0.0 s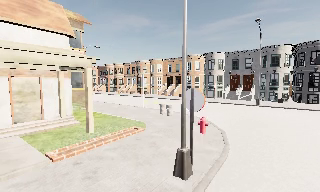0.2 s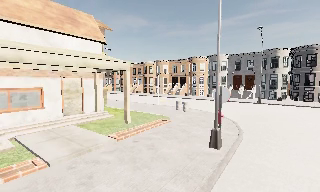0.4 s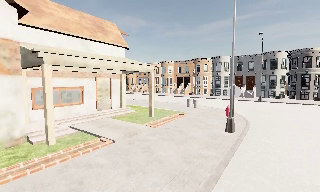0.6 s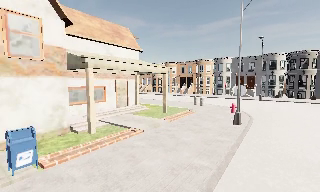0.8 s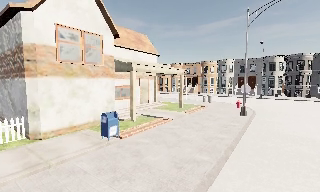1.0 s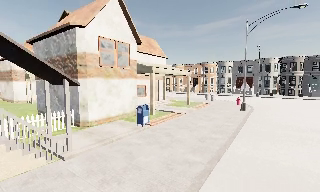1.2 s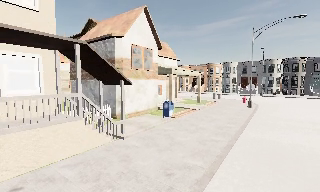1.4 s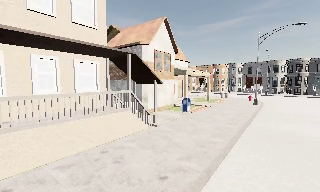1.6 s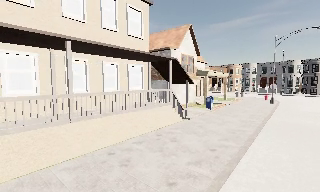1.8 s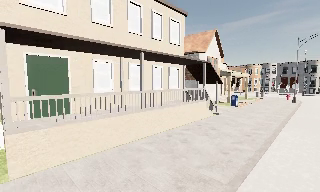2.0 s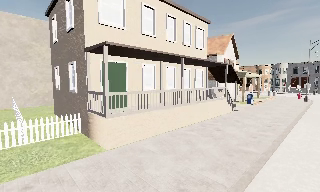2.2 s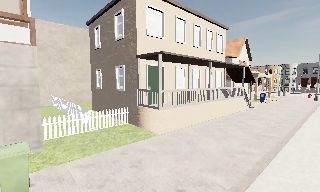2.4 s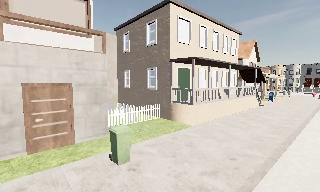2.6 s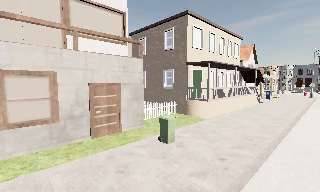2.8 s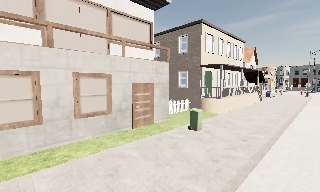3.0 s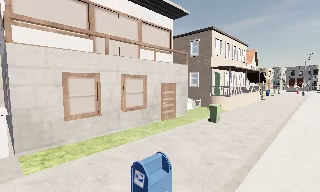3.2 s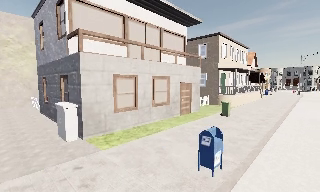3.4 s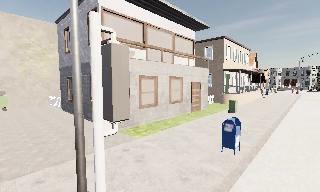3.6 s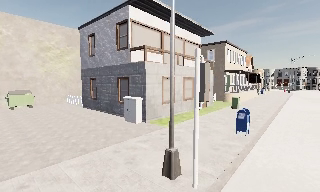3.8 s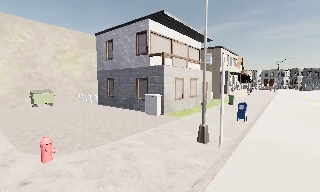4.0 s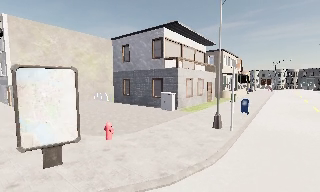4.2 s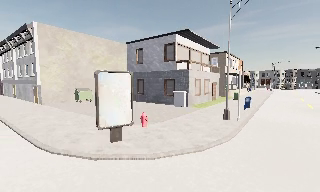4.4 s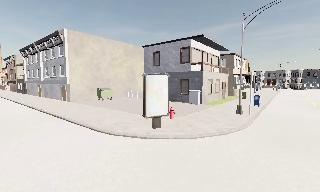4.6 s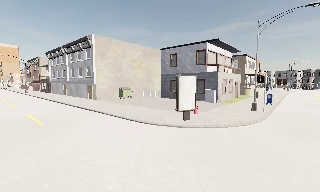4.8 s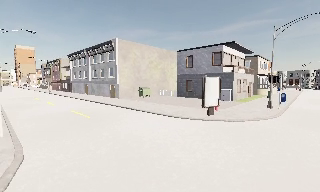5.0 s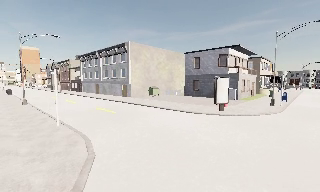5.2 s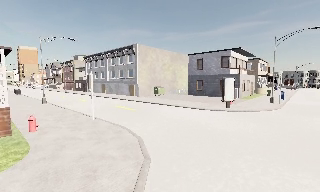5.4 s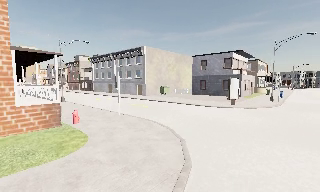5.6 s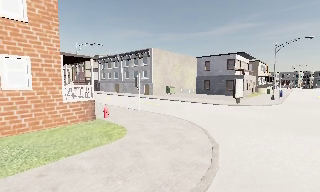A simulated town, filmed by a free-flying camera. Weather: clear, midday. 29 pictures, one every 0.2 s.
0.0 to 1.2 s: The camera travels backward and to its left, about 14 m, so what stands in front gets smaller.
1.2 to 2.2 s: The scene slides to the right, as the camera pans about 15 degrees to its left. It travels backward and to its left, about 12 m, so what stands in front gets smaller.
2.2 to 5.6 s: The camera travels backward and to its left, about 40 m, so what stands in front gets smaller.
The film runs forward here.
